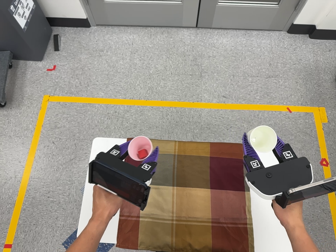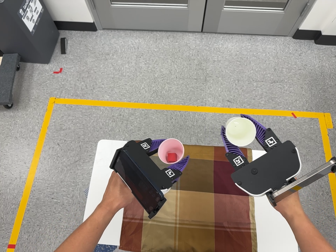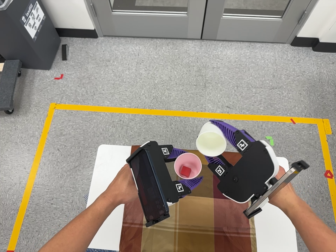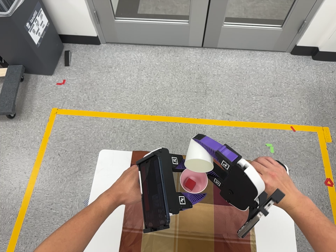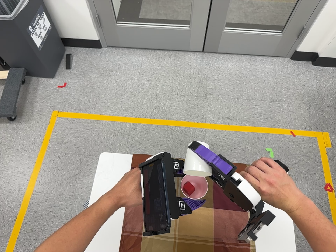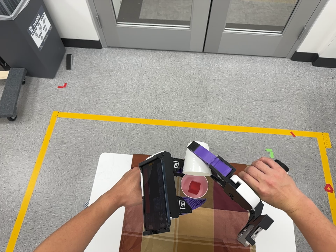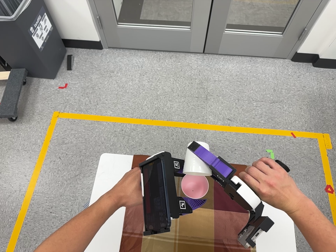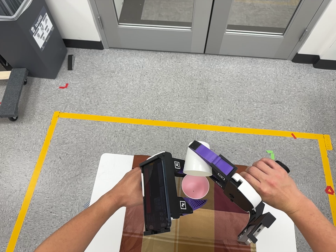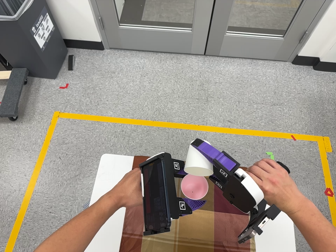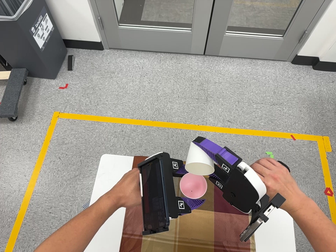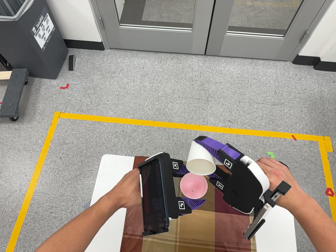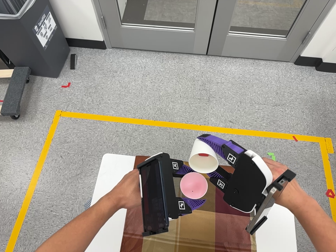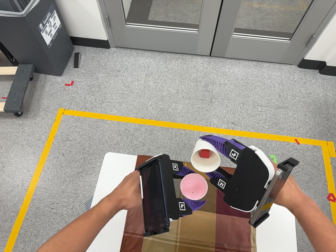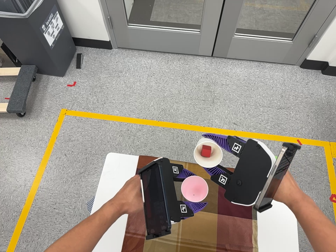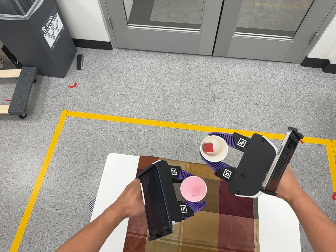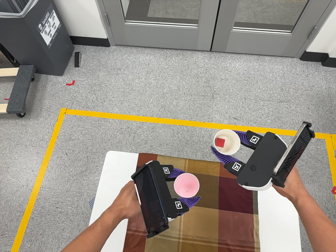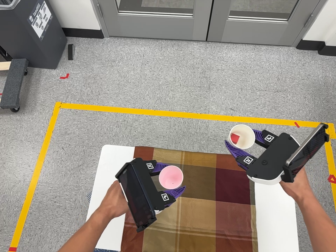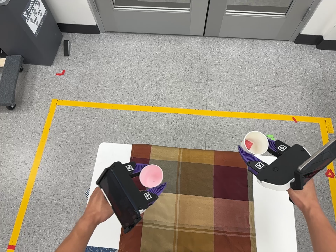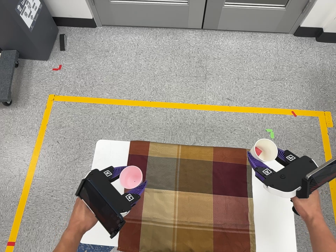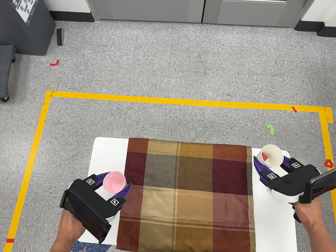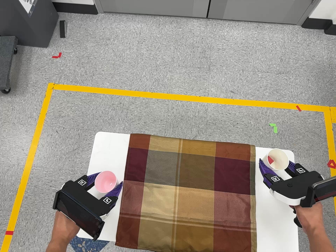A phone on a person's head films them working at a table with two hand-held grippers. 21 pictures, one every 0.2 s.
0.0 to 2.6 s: The camera shifts only a little, or ends up much as it began.
2.6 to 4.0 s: The camera travels forward, about 8 cm, so what stands in front looms larger.
The film runs backward here.
